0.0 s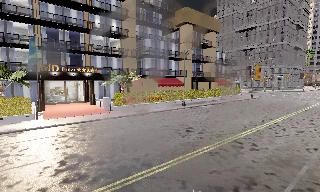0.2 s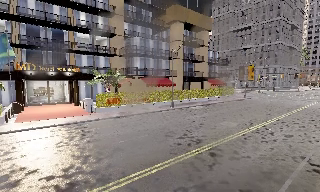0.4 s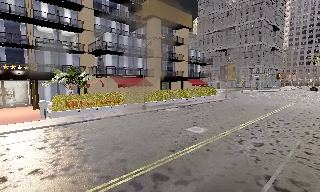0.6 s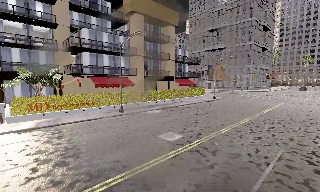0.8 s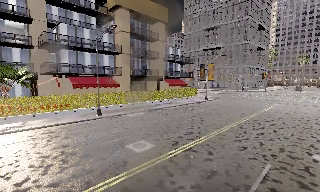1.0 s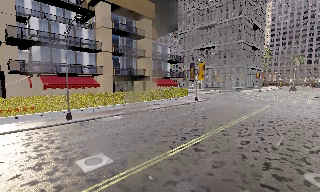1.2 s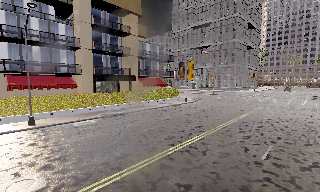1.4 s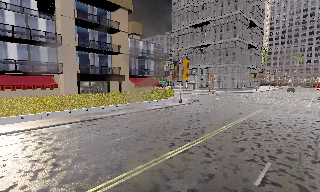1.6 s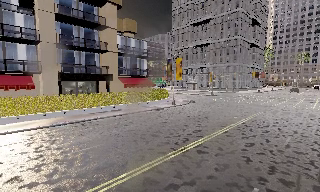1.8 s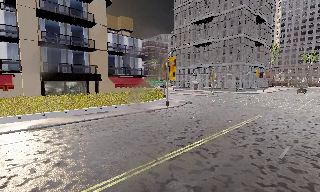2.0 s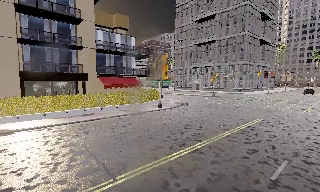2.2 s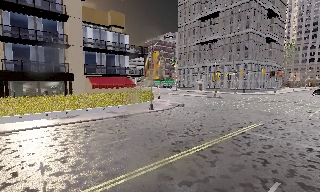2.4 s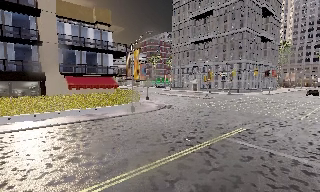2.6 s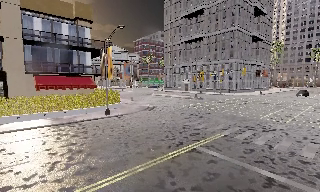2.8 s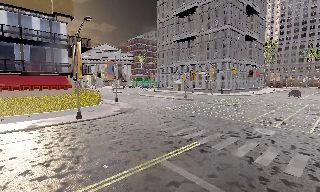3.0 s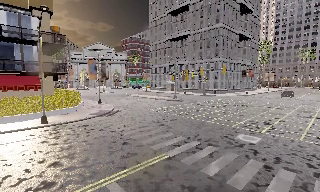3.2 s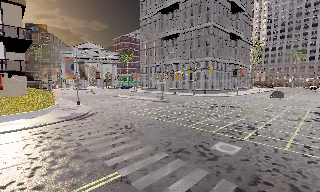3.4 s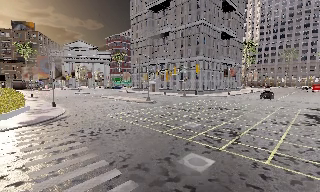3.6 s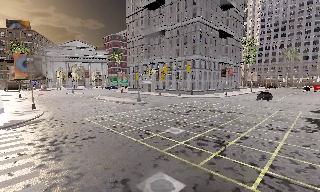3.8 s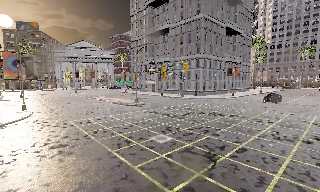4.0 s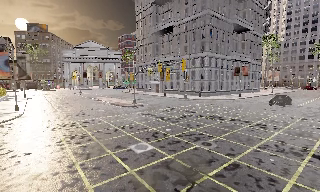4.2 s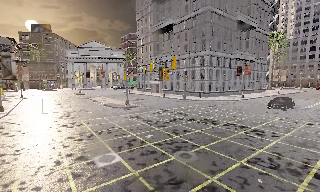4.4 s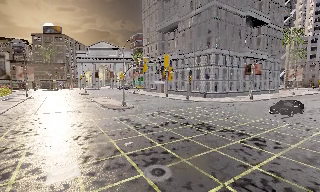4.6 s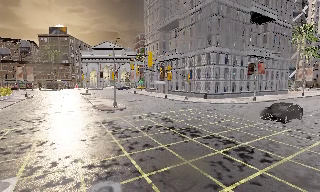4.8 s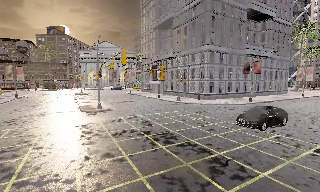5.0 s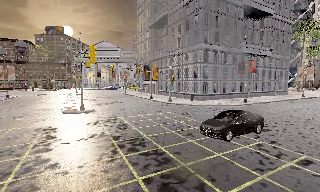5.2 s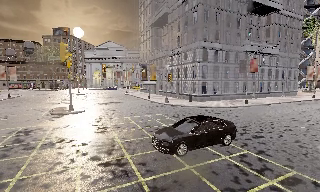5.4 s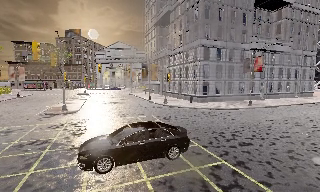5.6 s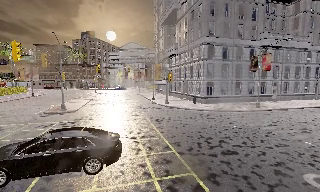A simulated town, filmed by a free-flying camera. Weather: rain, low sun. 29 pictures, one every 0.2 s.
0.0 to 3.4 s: The camera travels to its right and forward, about 40 m, so close, fixed things drift to the left.
3.4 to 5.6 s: The camera pans to its left, which is counterclockwise from overhead, by about 30 degrees. It travels to its right and forward, about 25 m, so close, fixed things drift to the left.
The film runs forward here.
